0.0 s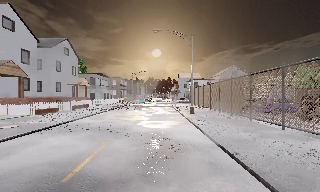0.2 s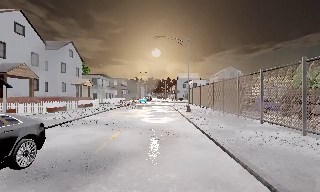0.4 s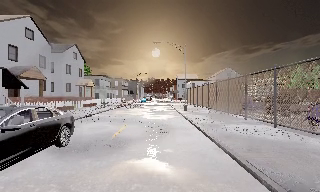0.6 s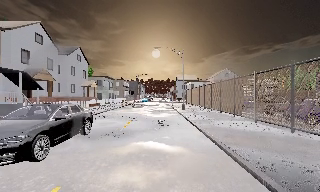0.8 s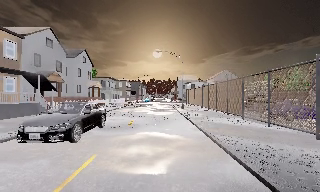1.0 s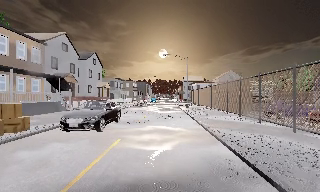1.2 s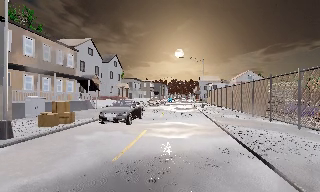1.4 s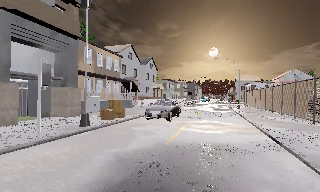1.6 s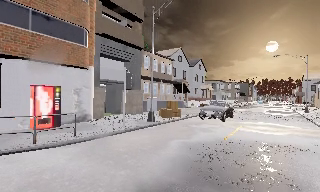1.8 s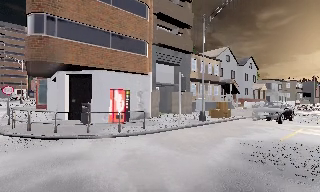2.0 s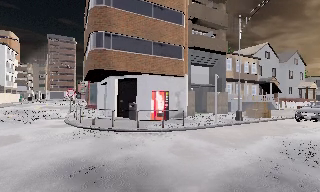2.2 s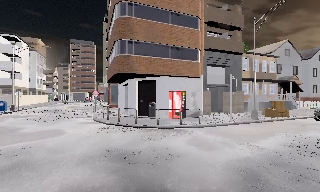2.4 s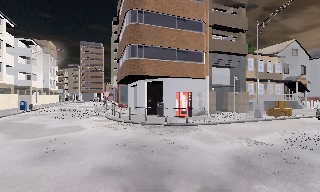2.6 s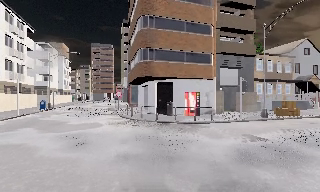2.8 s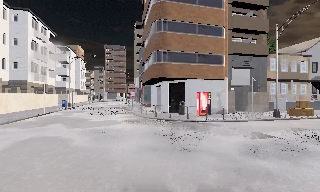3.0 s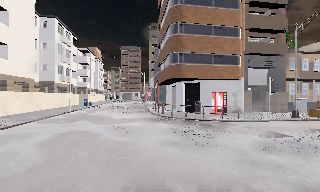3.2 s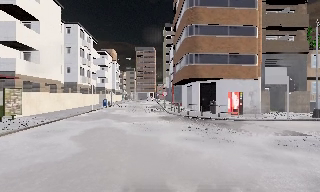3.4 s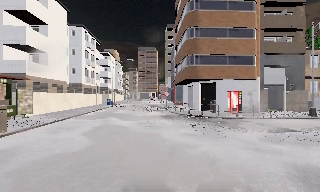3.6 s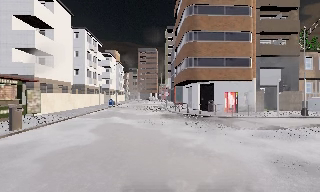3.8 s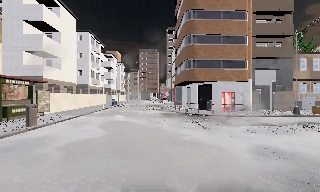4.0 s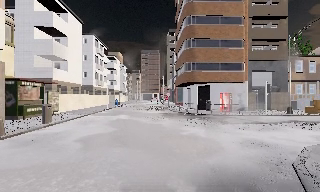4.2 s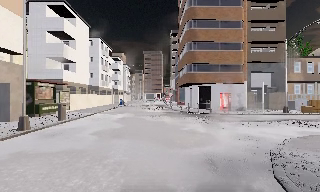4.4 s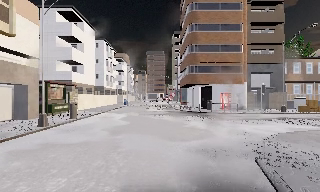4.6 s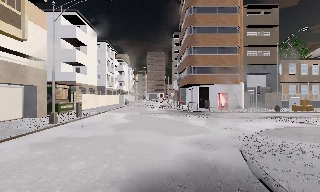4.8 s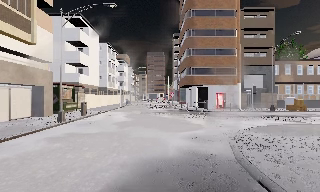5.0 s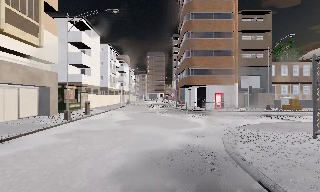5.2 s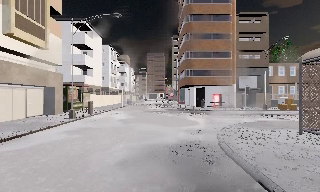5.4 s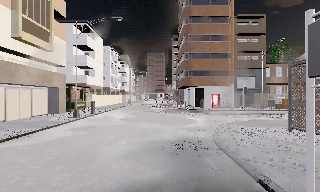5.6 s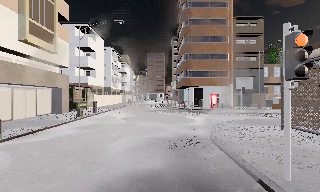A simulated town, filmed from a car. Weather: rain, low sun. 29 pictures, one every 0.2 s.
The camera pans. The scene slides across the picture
to the right.
The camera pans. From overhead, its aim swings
counterclockwise.
0.0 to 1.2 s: The camera travels backward, about 10 m, so what stands in front gets smaller.
1.2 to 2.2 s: The camera pans to its left, which is counterclockwise from overhead, by about 60 degrees. It travels backward and to its left, about 6 m.
2.2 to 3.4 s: The camera pans to its left, which is counterclockwise from overhead, by about 20 degrees. It travels backward, about 4.5 m, so what stands in front gets smaller.
3.4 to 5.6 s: The camera travels backward, about 9 m, so what stands in front gets smaller.
The film runs backward here.
